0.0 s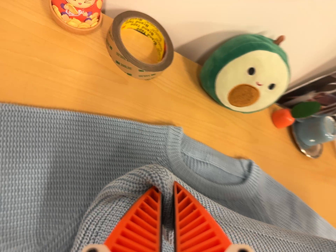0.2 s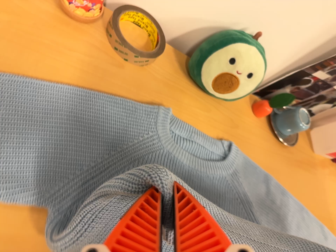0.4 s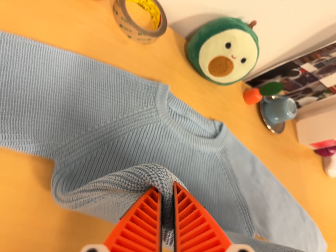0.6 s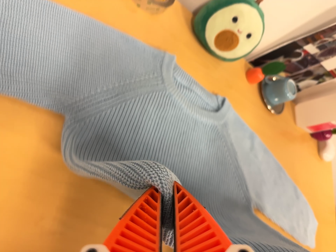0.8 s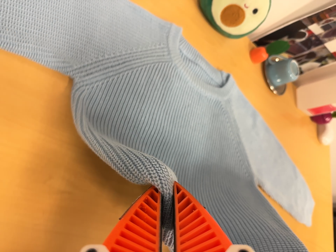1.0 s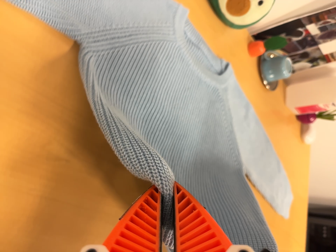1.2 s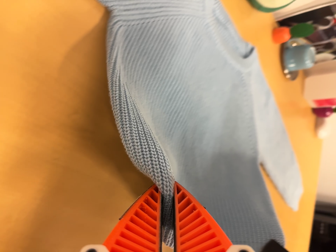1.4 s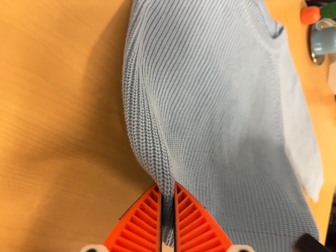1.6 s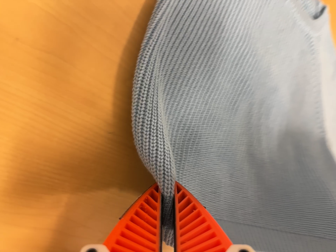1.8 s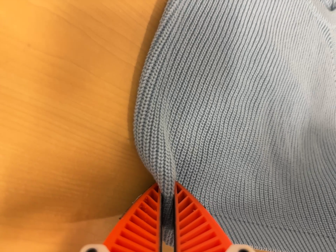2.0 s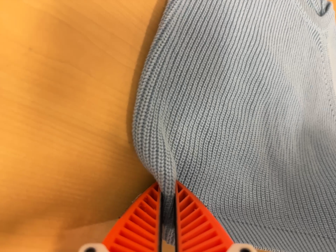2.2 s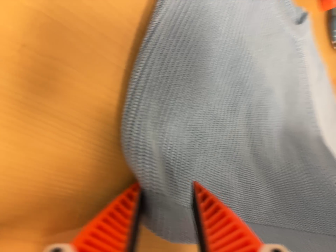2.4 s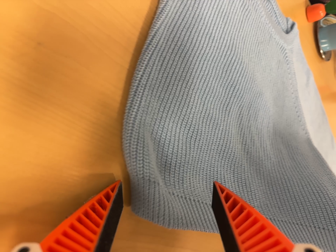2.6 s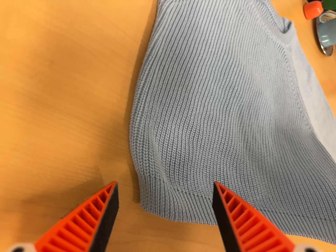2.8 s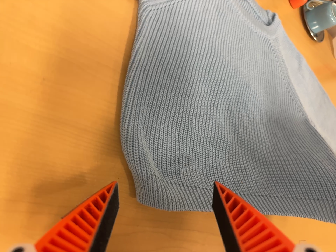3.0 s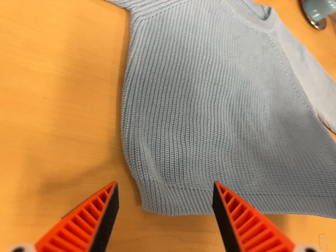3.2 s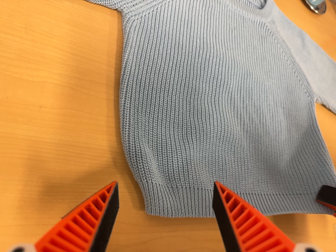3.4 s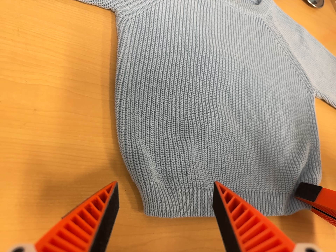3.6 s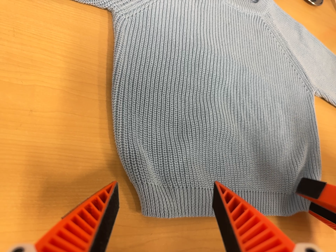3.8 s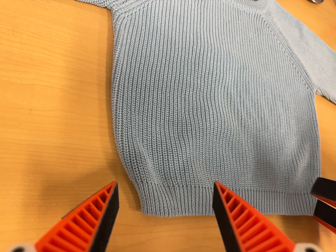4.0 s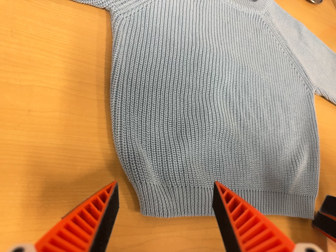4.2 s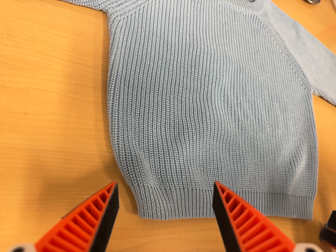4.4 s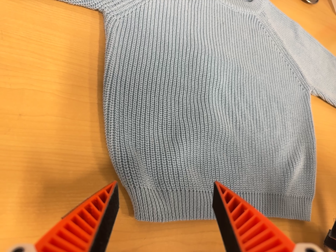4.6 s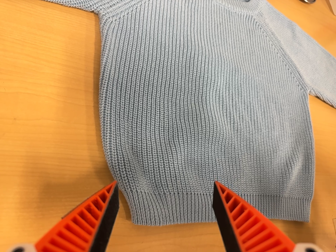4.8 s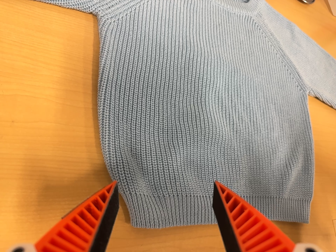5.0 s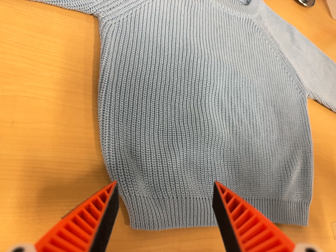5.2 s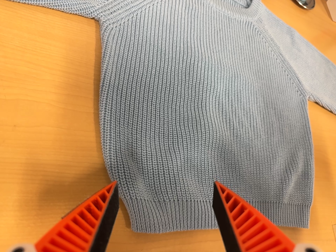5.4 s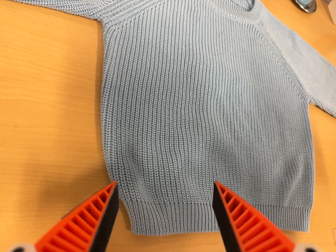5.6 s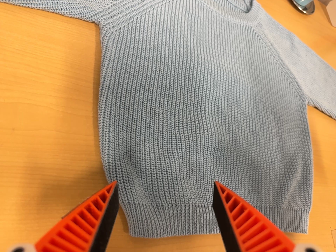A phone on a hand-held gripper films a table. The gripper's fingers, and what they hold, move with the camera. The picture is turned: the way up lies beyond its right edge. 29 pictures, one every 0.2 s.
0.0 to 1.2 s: The camera travels toward the bottom of its view, to its left and backward, about 22 cm, so close, fixed things drift upward. Its aim tips toward the bottom of its view by about 10 degrees, and the scene shifts upward. It rolls about its line of sight by about 15 degrees, and the scene rotates clockwise.
1.2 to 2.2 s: The camera travels forward and to its left, about 8 cm, so what stands in front looms larger.
2.2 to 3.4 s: The camera travels backward and to its right, about 8 cm, so what stands in front gets smaller. It rolls about its line of sight by about 20 degrees, and the scene rotates counterclockwise.
3.4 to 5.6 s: The camera shifts only a little, or ends up much as it began.
The film runs backward here.
